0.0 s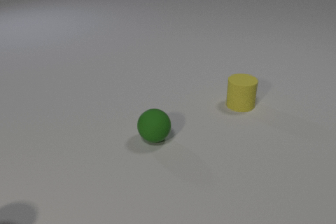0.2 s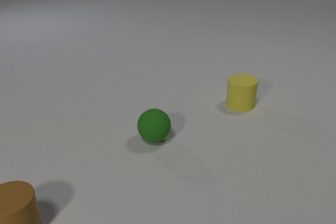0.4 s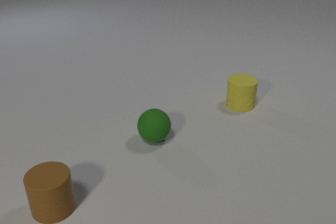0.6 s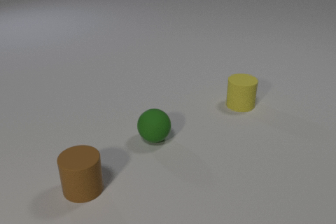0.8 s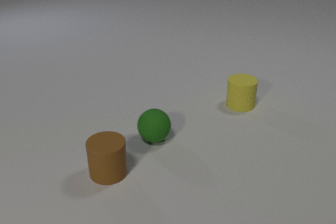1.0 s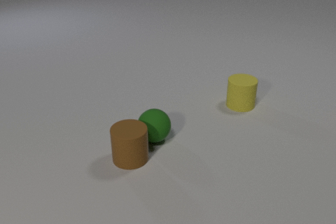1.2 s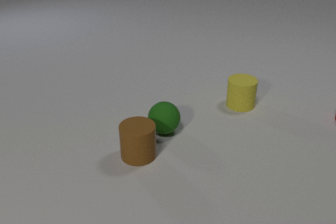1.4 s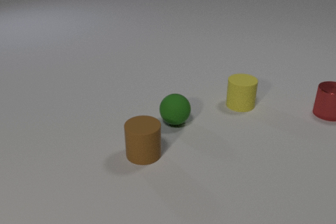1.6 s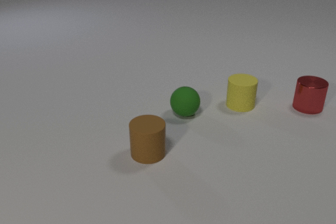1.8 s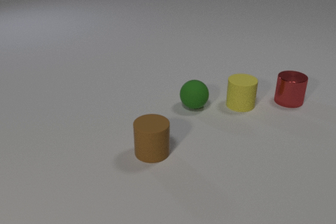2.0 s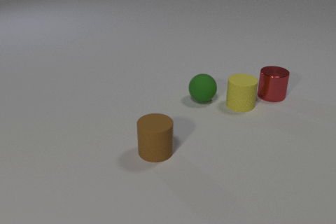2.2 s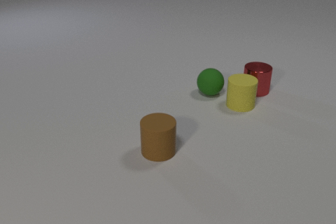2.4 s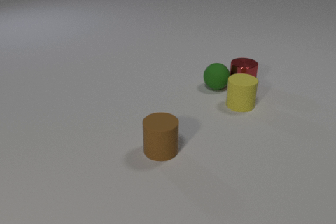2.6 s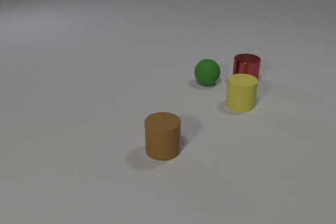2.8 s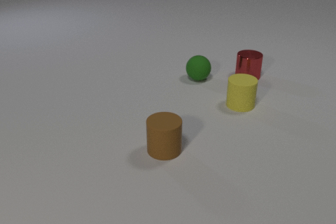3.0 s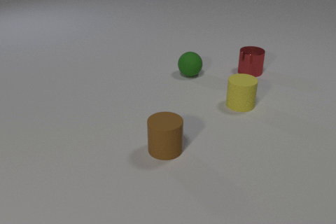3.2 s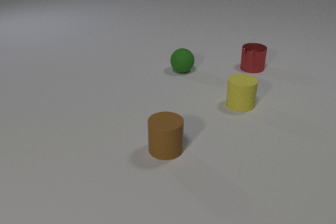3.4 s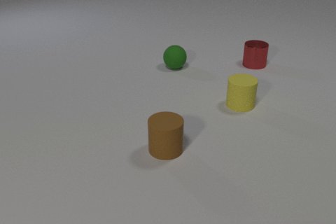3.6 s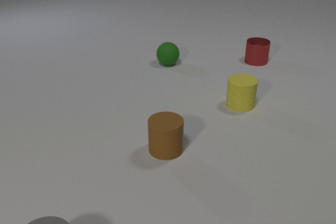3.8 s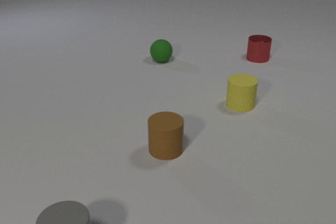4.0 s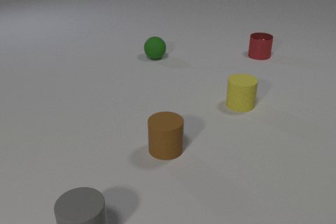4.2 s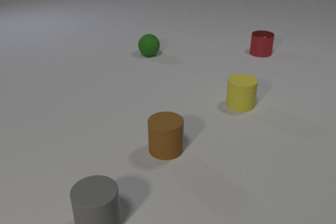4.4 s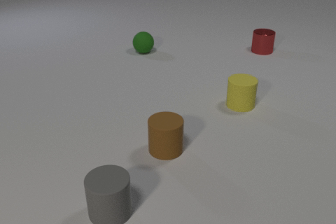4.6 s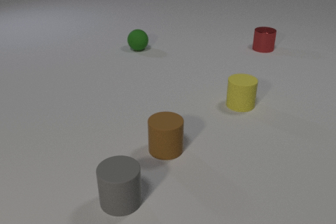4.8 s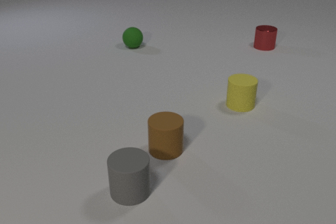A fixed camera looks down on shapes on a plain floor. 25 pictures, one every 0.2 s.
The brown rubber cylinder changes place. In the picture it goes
to the right.
The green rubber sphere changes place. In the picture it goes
away from the camera.
0.0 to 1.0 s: The brown rubber cylinder comes in at the bottom edge, slides to the right and away from the camera.
1.0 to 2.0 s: The brown rubber cylinder slides to the right. The green rubber sphere rolls away from the camera and to the right. The red metal cylinder comes in at the right edge, slides to the left. The brown rubber cylinder and the green rubber sphere collide.
2.0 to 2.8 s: The brown rubber cylinder slides to the right. The green rubber sphere rolls away from the camera. The red metal cylinder slides away from the camera and to the left. The green rubber sphere and the red metal cylinder collide.
2.8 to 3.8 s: The green rubber sphere rolls away from the camera and to the left. The gray rubber cylinder comes in at the bottom edge, slides to the right and away from the camera. The red metal cylinder slides away from the camera.
3.8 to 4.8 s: The green rubber sphere rolls away from the camera and to the left. The gray rubber cylinder slides away from the camera and to the right. The red metal cylinder slides away from the camera.
Are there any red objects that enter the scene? yes.
What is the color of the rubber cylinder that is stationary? yellow.
How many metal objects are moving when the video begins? 0.
